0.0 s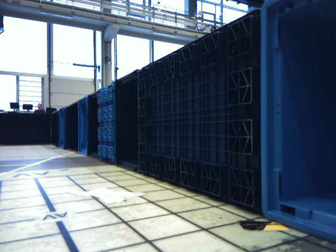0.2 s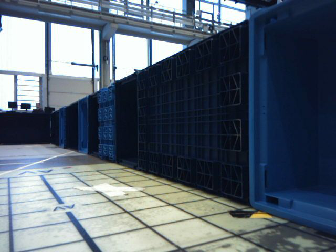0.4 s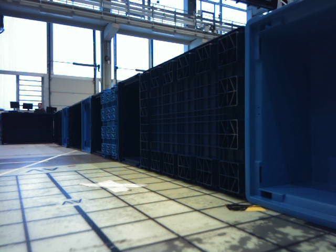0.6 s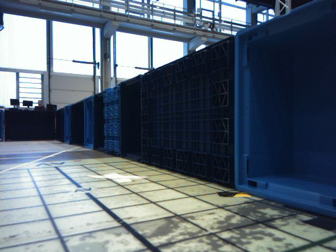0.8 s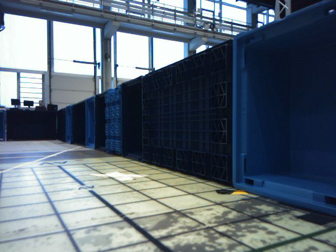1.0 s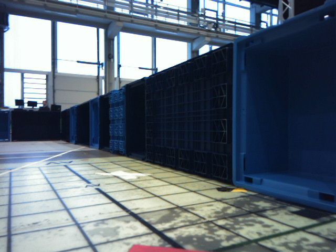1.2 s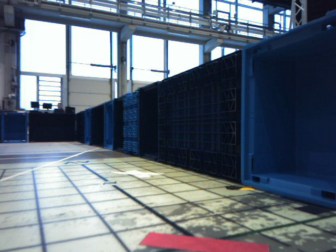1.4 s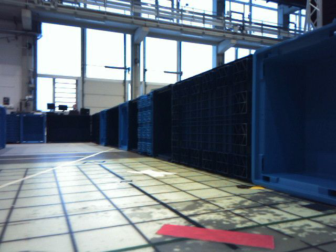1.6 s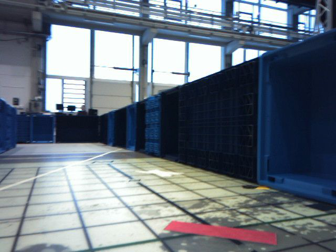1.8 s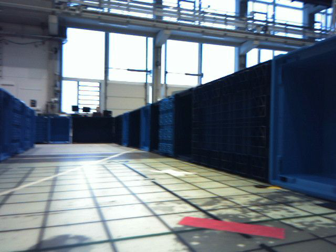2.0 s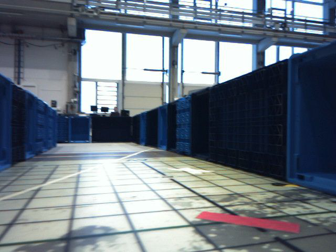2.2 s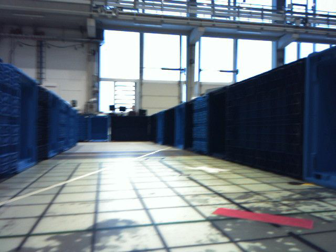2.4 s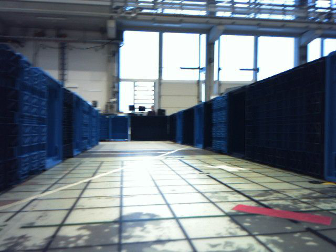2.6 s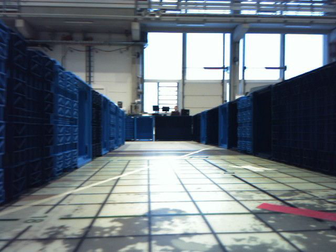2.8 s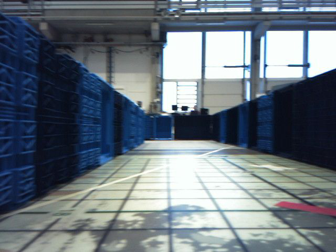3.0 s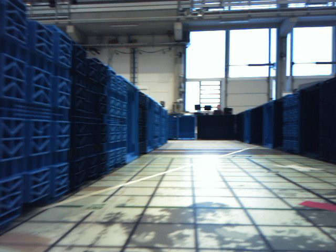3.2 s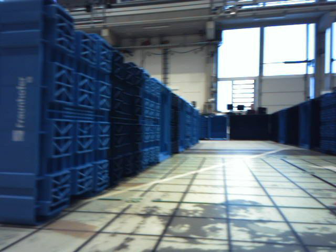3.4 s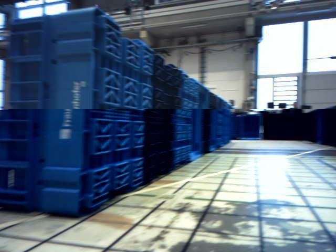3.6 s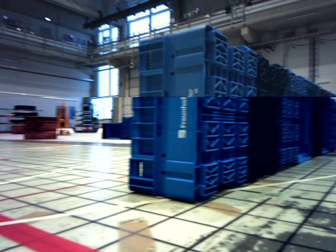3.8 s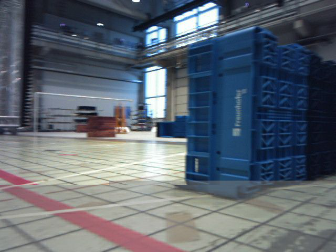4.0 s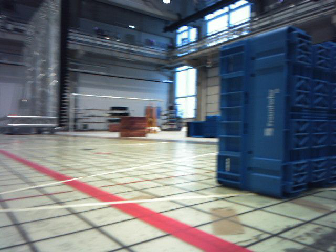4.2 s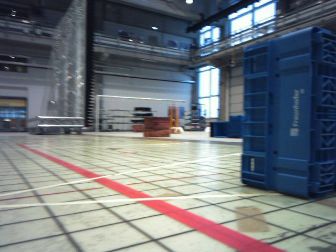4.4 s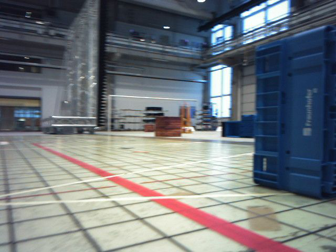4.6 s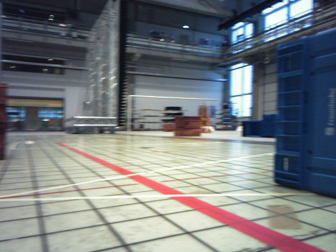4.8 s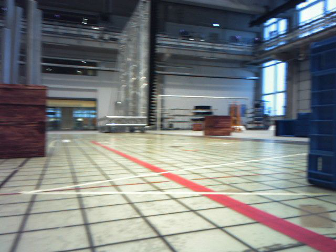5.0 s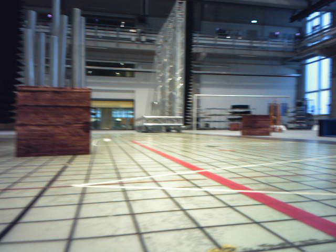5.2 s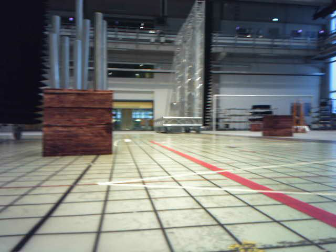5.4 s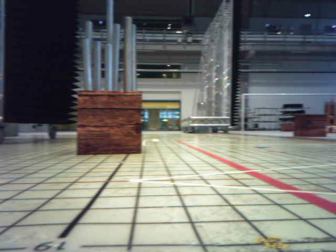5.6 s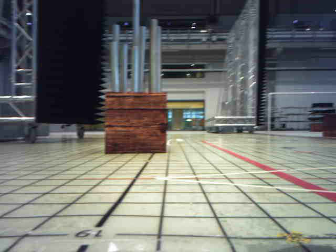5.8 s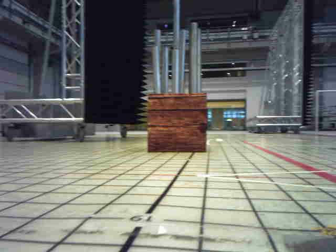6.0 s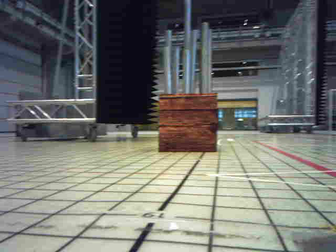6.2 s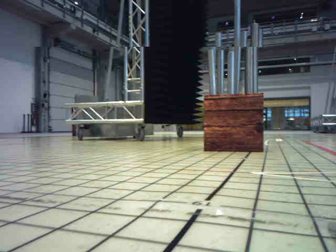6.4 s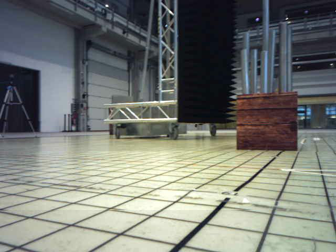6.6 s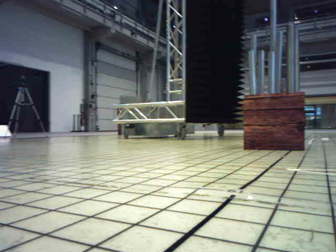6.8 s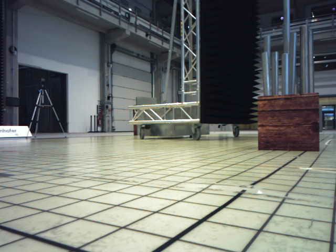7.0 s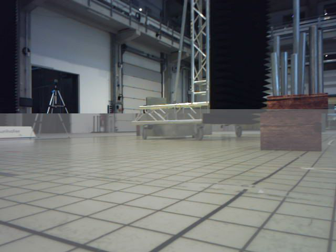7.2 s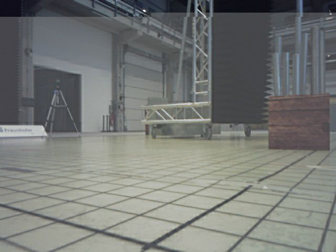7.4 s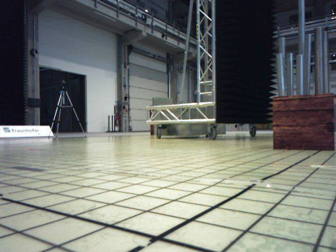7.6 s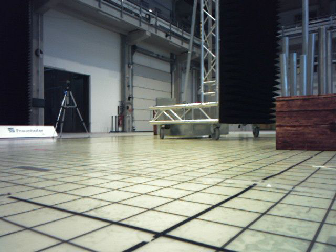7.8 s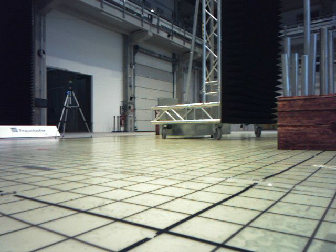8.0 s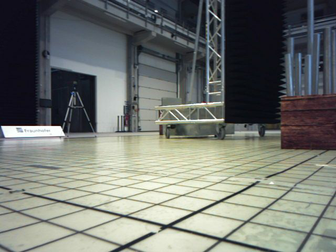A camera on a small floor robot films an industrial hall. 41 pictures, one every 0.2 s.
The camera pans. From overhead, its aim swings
counterclockwise.
The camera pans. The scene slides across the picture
to the right.
0.0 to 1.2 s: The camera travels backward, about 0.2 m, so what stands in front gets smaller.
1.2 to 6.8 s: The scene slides to the right, as the camera pans about 145 degrees to its left. It travels backward, about 1 m.
6.8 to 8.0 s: The camera travels backward, about 0.2 m, so what stands in front gets smaller.
The film runs backward here.
